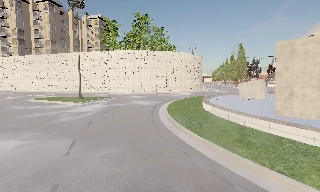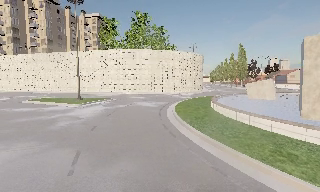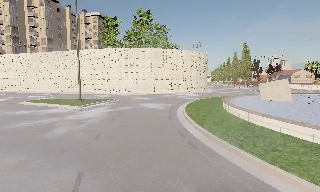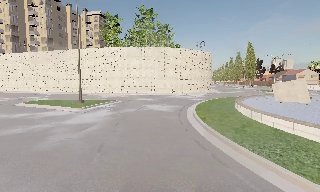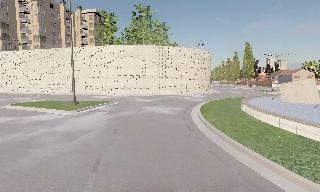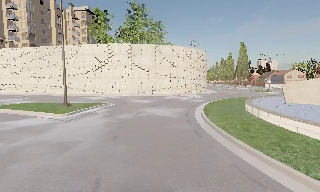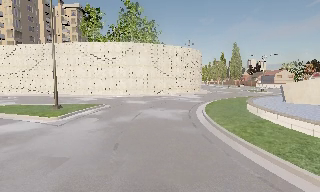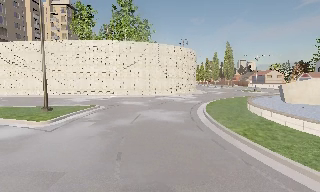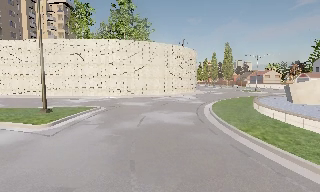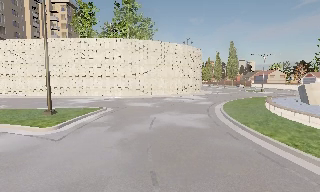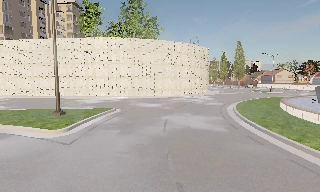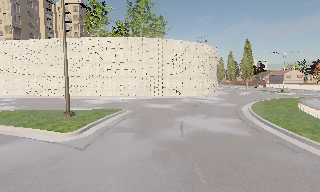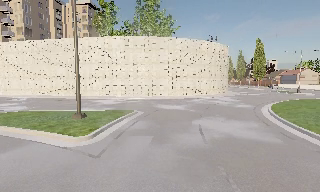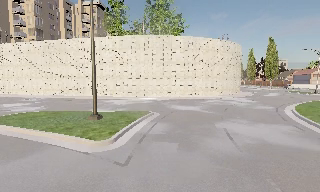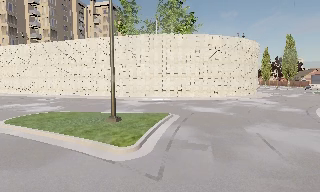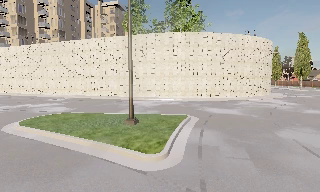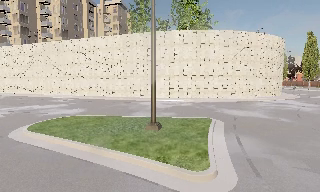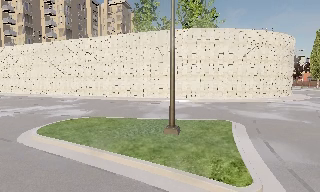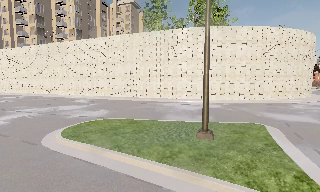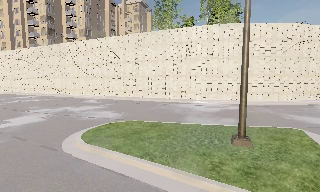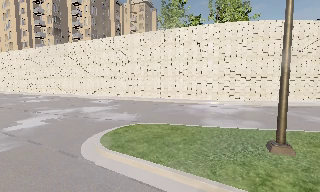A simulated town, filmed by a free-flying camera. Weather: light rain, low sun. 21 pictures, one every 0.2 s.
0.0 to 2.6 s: The camera travels forward and to its left, about 12 m, so what stands in front looms larger.
2.6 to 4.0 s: The scene slides to the right, as the camera pans about 10 degrees to its left. It travels to its left and forward, about 7 m, so close, fixed things drift to the right.
The film runs backward here.
